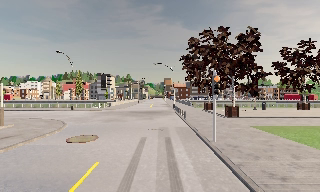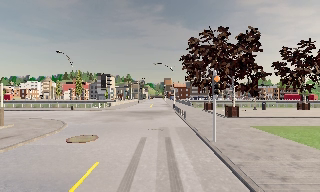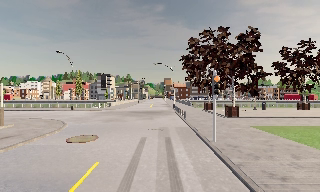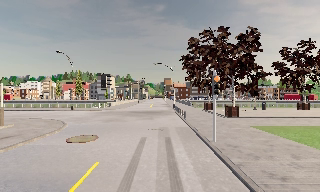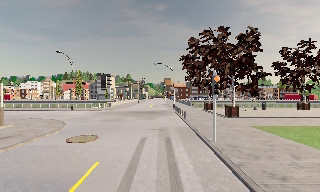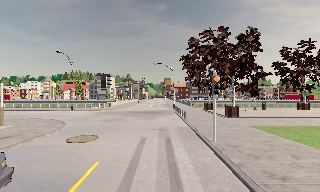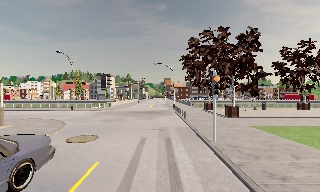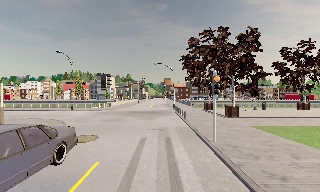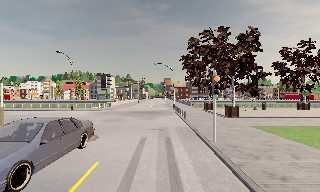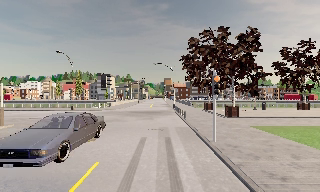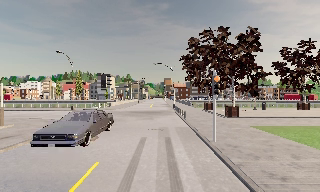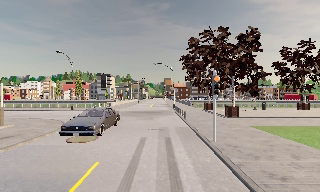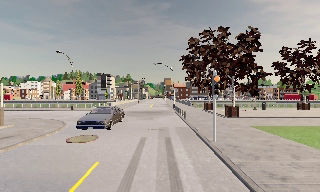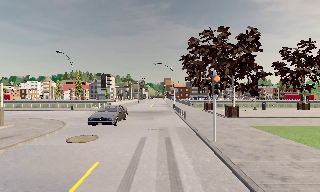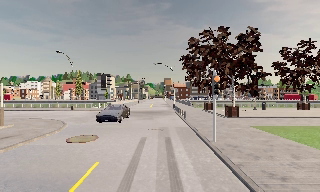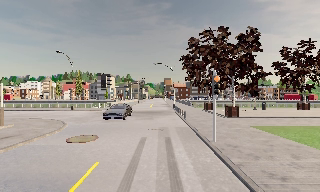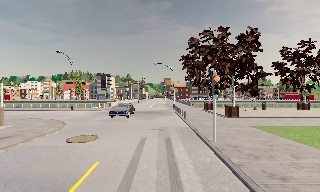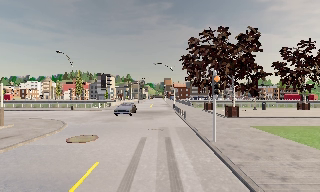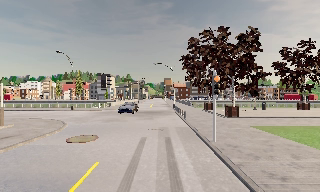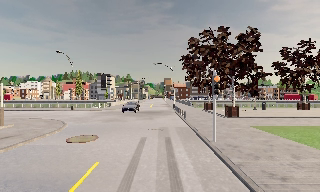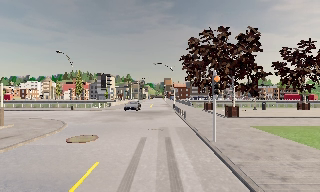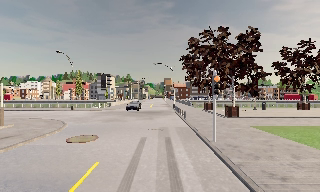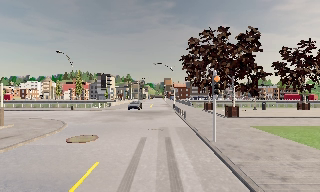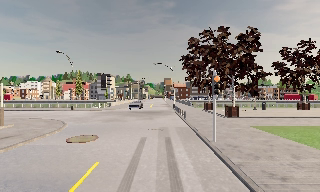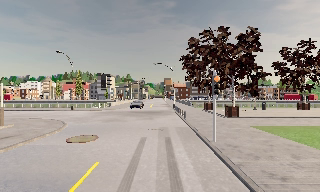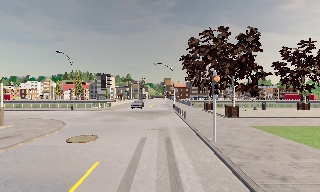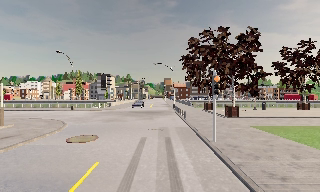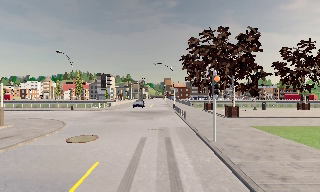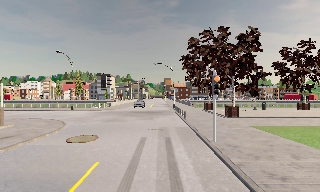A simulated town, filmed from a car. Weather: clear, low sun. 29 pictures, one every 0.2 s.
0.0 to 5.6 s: The camera keeps its place and its aim.
The film runs backward here.
